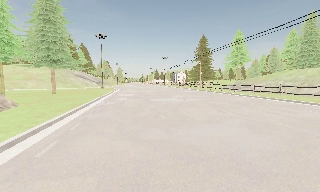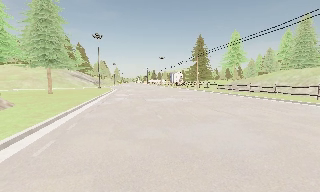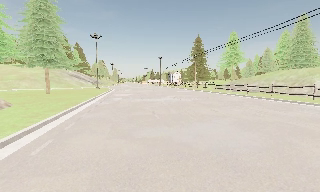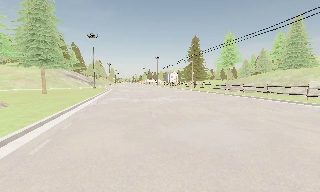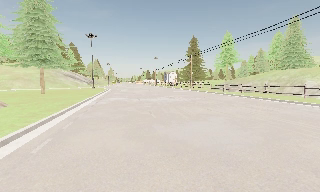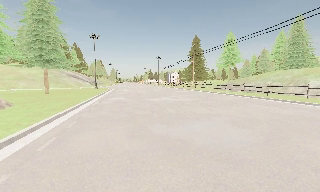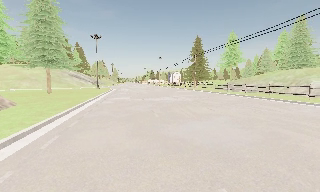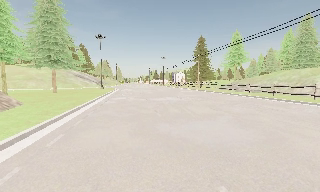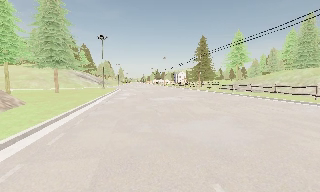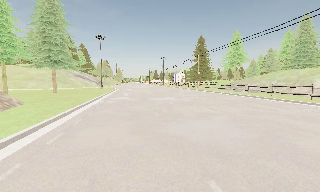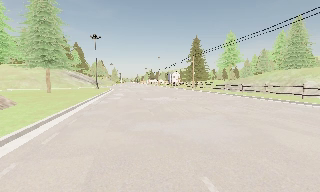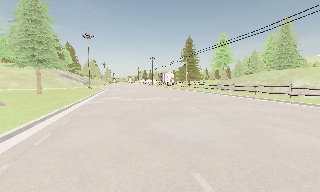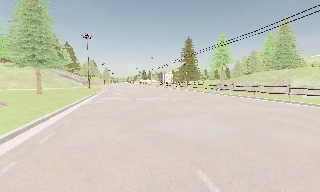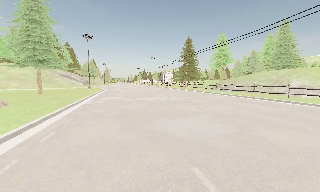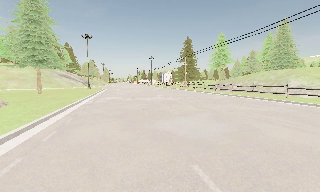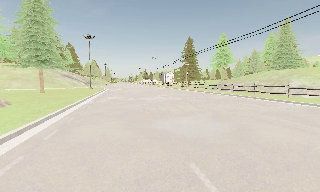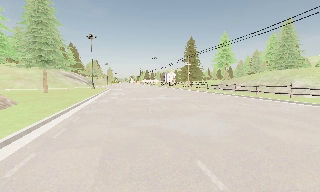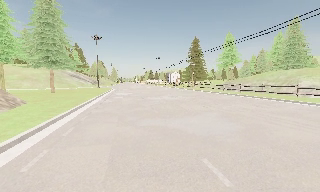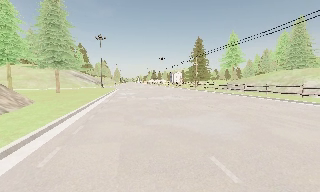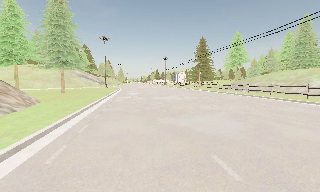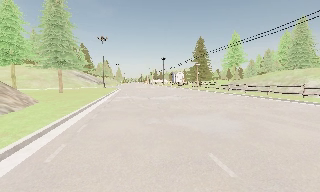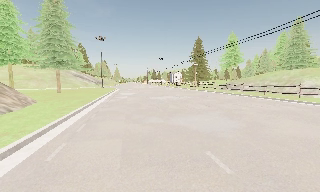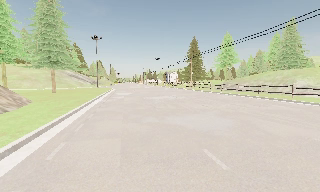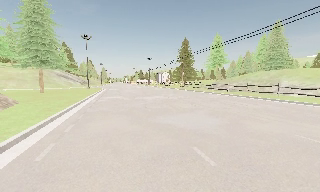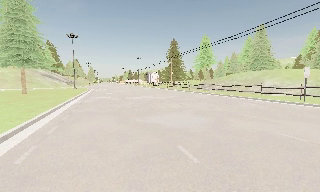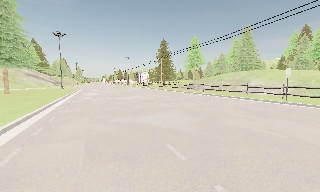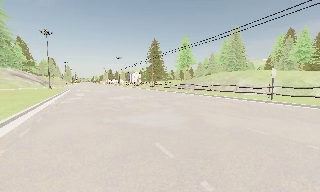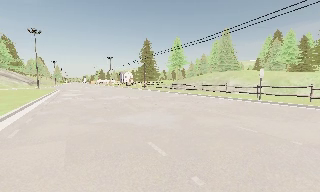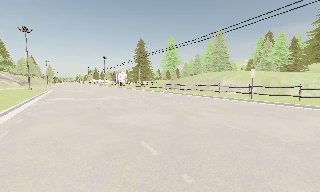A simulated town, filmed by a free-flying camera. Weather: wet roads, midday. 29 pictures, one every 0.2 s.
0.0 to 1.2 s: The camera travels backward, about 0.5 m, so what stands in front gets smaller.
1.2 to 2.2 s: The camera shifts only a little, or ends up much as it began.
2.2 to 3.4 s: The camera travels backward, about 0.5 m, so what stands in front gets smaller.
3.4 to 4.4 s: The camera shifts only a little, or ends up much as it began.
4.4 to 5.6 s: The camera swings to its right by about 20 degrees, and the scene slides to the left.
The film runs backward here.
